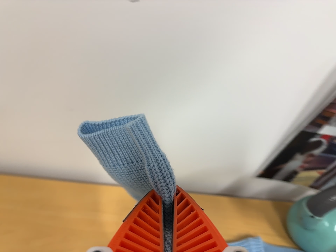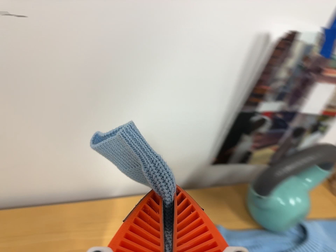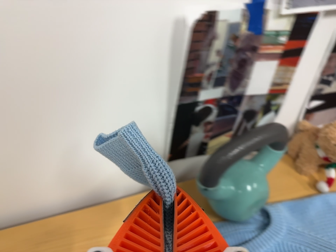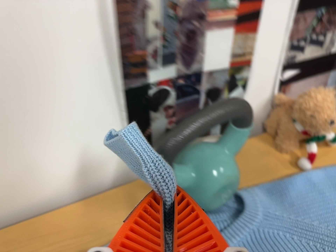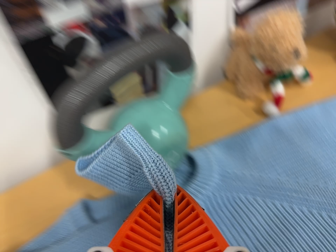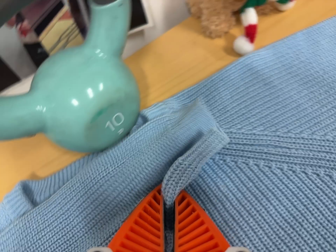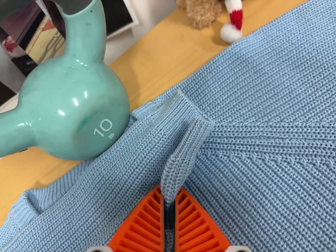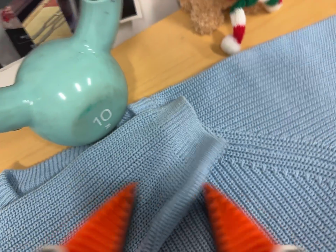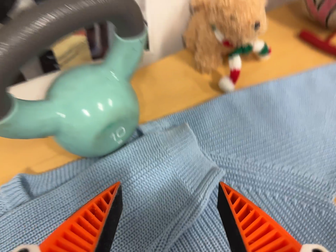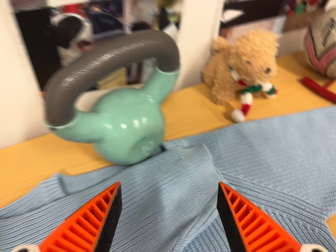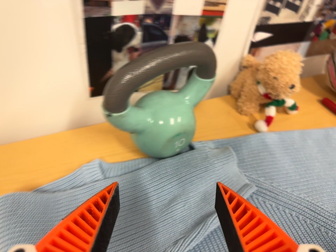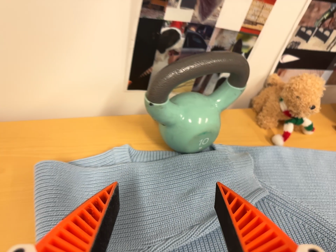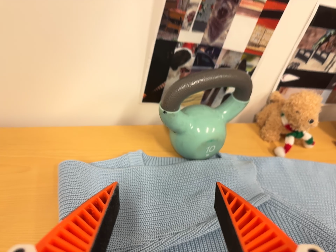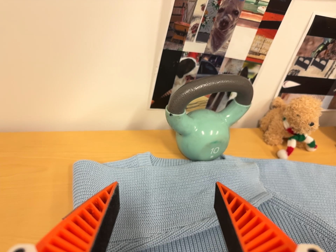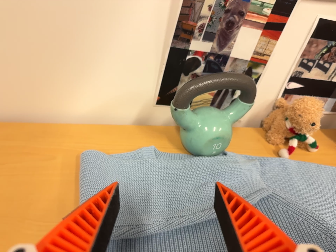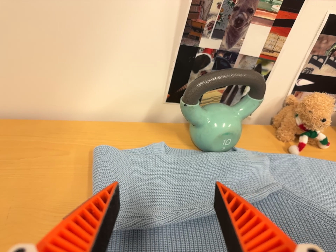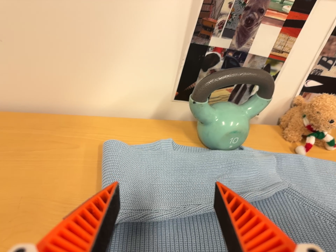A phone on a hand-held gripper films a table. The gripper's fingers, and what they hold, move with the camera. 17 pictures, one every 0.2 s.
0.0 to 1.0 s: The camera travels to its right and forward, about 40 cm, so close, fixed things drift to the left. Its aim tips toward the bottom of its view by about 20 degrees, and the scene shifts upward. It rolls about its line of sight by about 40 degrees, and the scene rotates counterclockwise.
1.0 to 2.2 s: The camera travels backward and to its left, about 22 cm, so what stands in front gets smaller. Its aim tips toward the top of its view by about 15 degrees, and the scene shifts downward. It rolls about its line of sight by about 25 degrees, and the scene rotates clockwise.
2.2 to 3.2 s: The camera travels backward and toward the bottom of its view, about 12 cm, so what stands in front gets smaller. Its aim tips toward the top of its view by about 10 degrees.
The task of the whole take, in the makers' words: left arm across.
The film runs forward here.
